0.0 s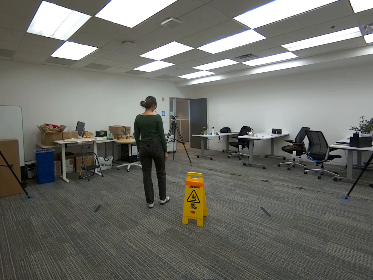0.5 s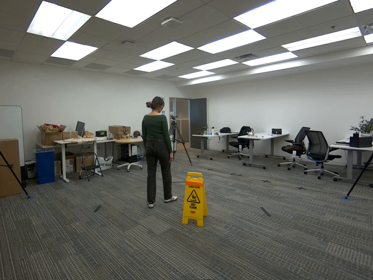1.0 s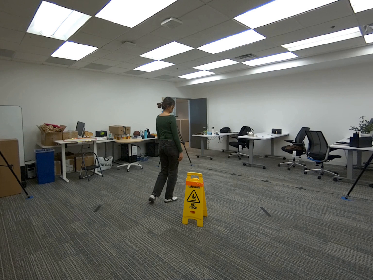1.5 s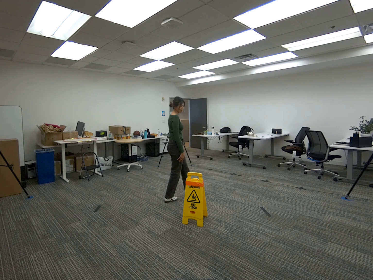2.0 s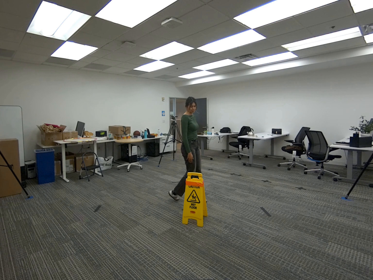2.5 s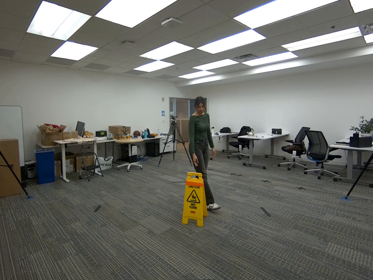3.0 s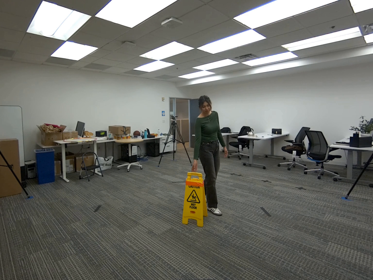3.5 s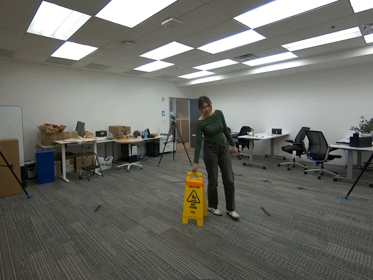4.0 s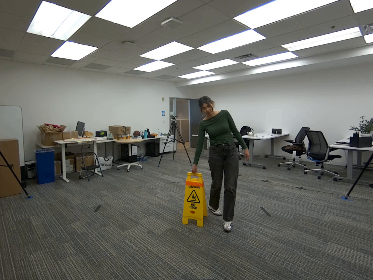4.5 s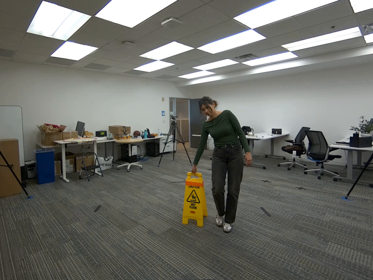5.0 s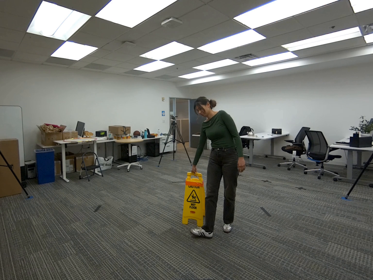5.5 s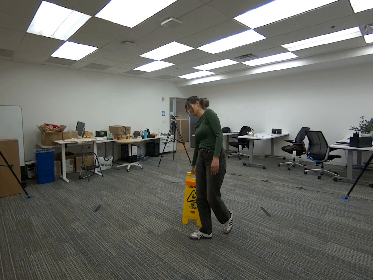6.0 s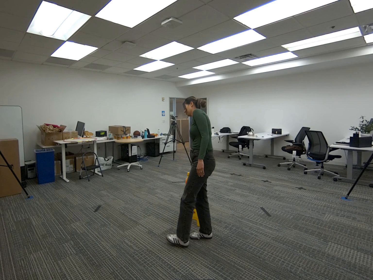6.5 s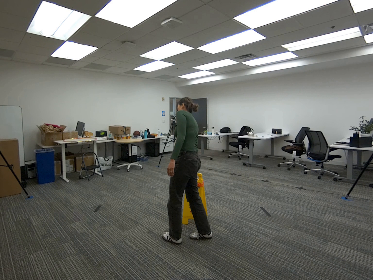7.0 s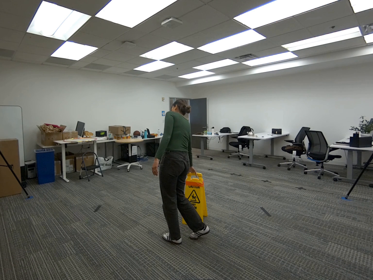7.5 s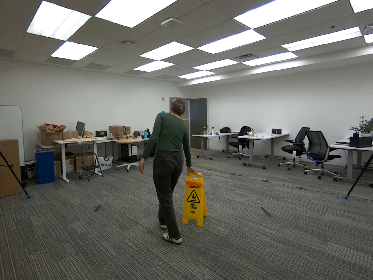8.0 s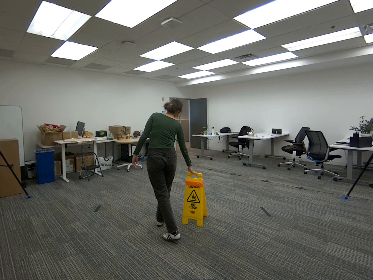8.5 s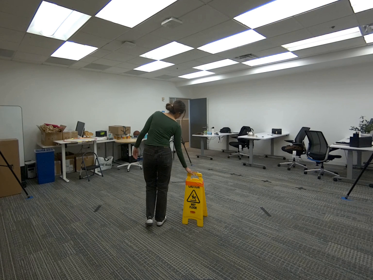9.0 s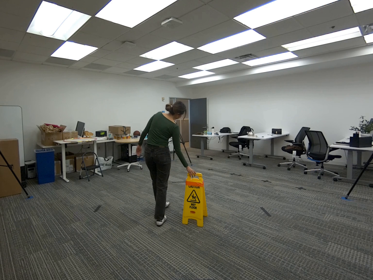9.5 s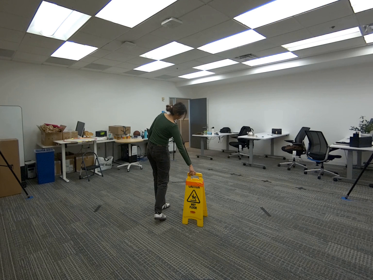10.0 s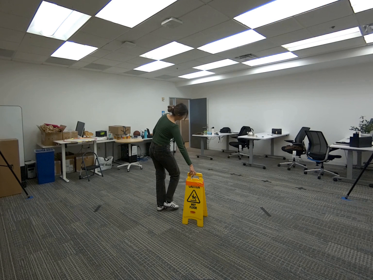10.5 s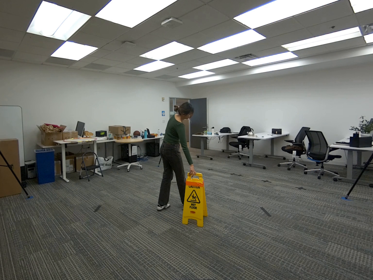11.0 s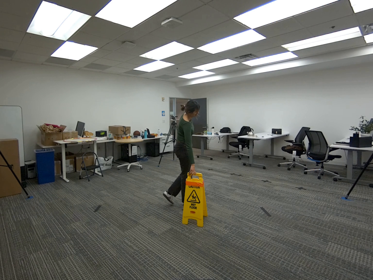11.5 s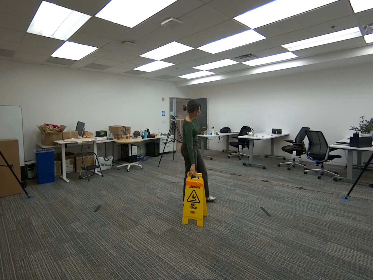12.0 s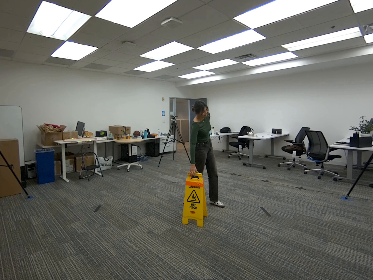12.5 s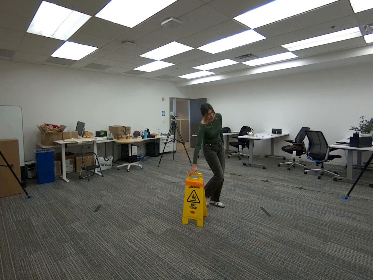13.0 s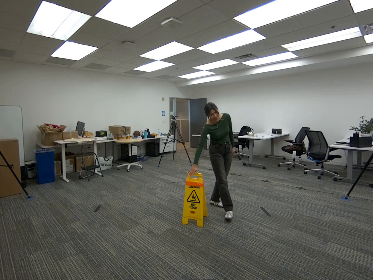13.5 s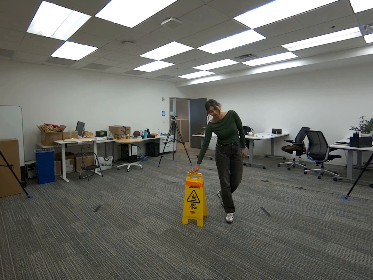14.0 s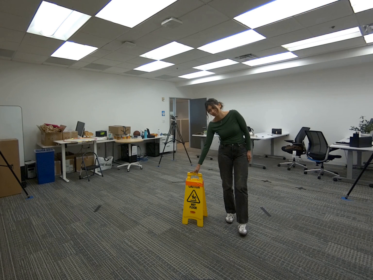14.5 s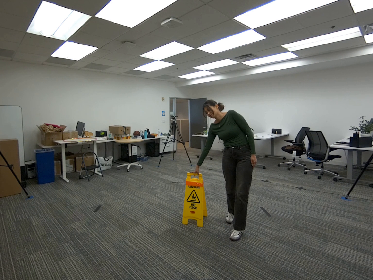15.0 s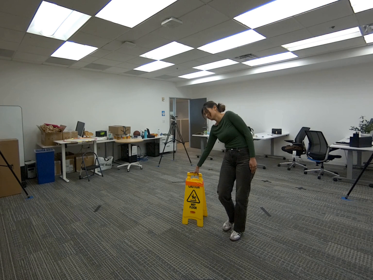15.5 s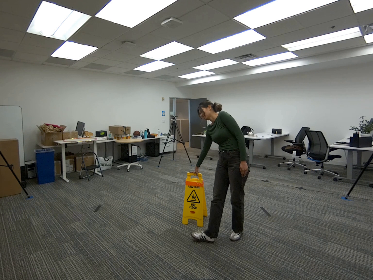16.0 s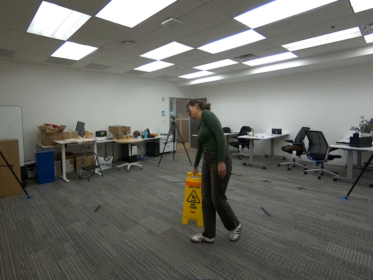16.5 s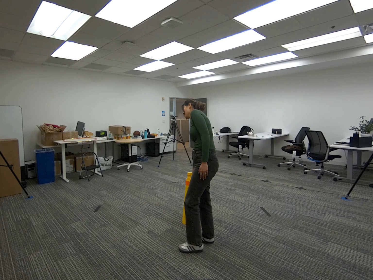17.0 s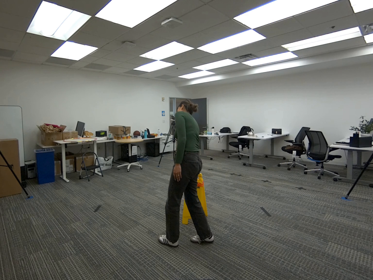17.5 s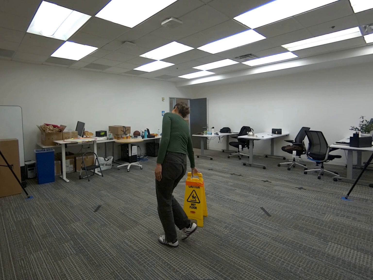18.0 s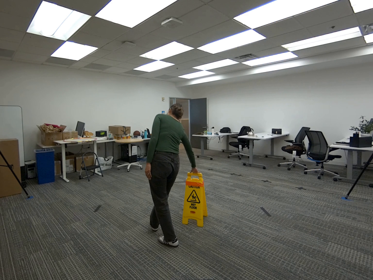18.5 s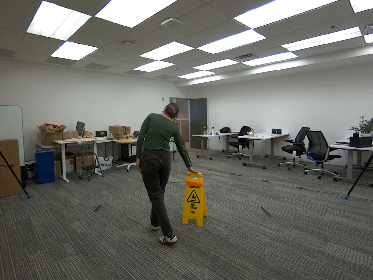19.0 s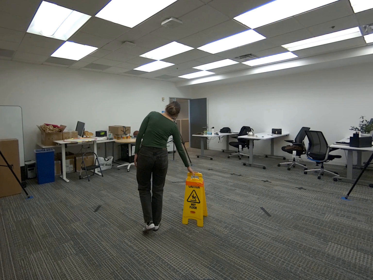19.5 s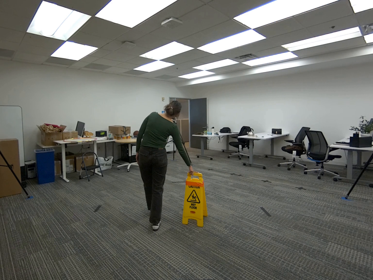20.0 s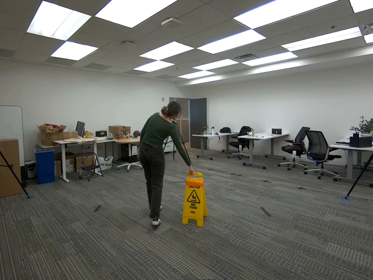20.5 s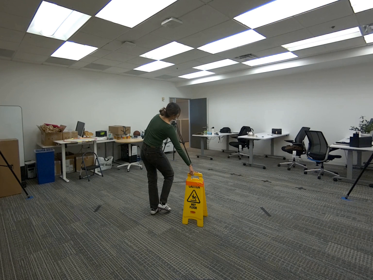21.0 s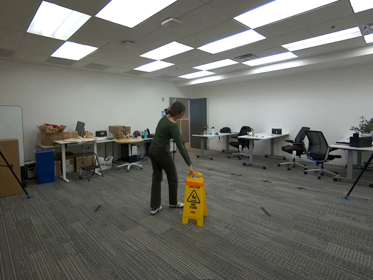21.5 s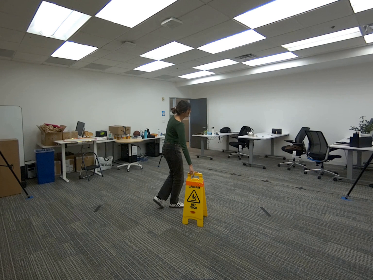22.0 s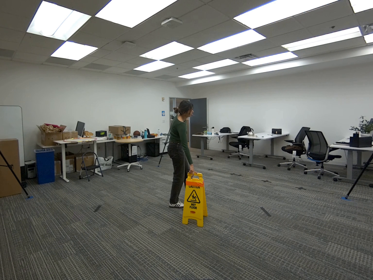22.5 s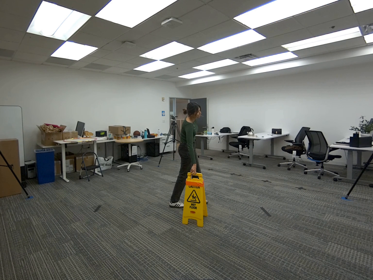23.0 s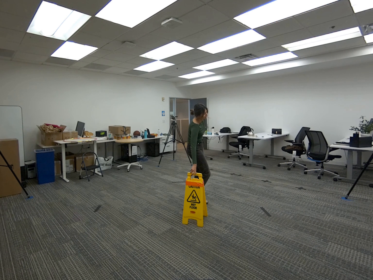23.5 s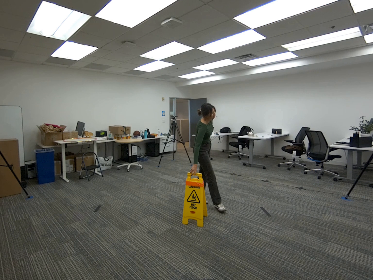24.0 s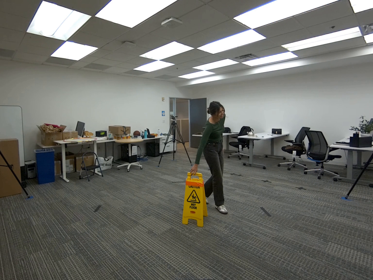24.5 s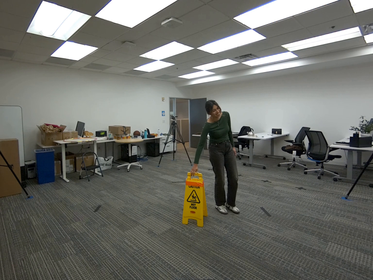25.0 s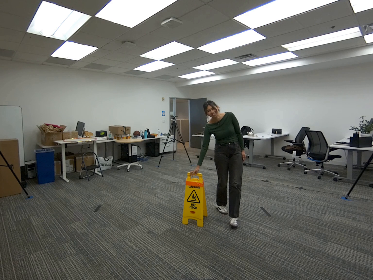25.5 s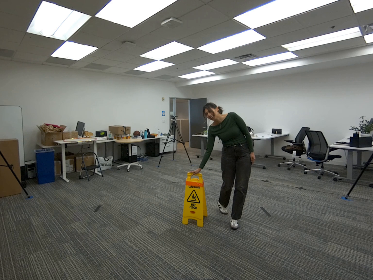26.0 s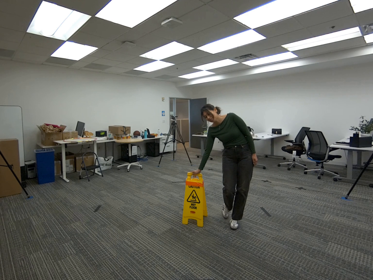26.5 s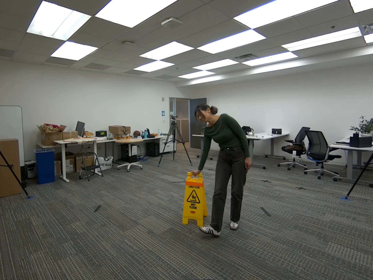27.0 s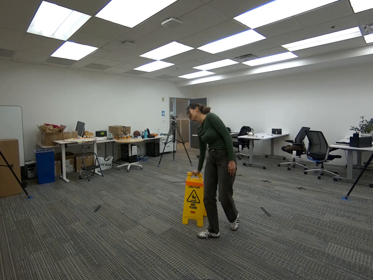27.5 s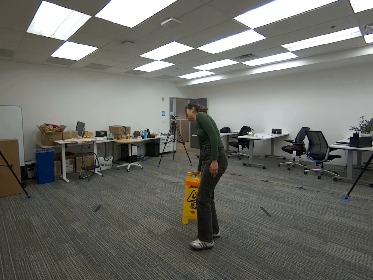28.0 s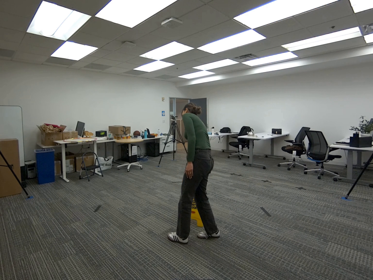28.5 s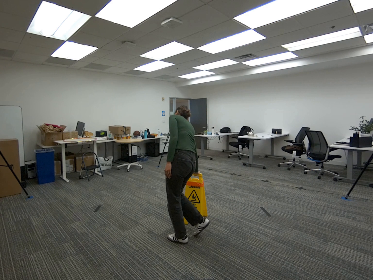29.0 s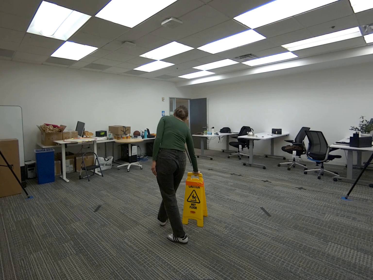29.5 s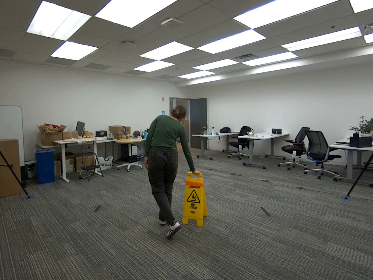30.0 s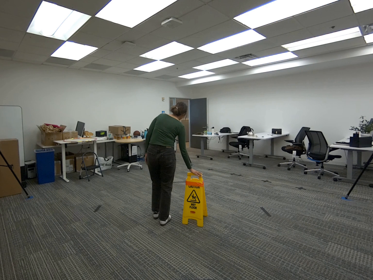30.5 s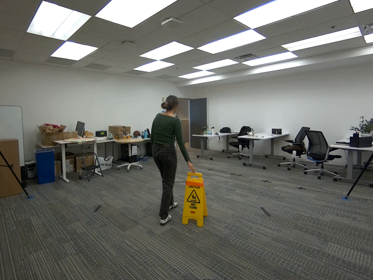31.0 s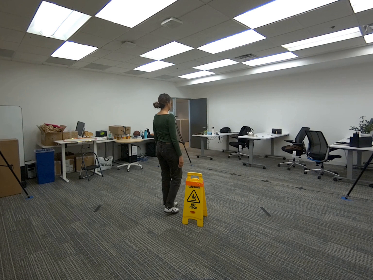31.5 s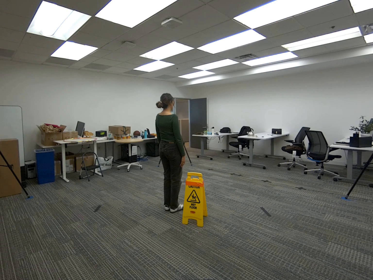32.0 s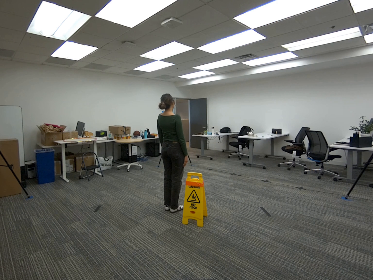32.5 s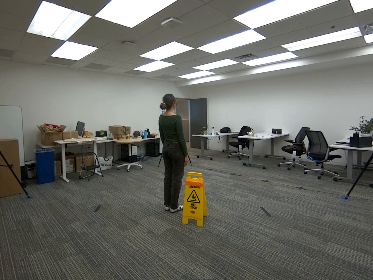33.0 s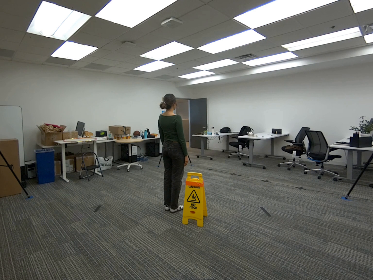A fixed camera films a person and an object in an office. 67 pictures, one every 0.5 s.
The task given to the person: Walk toward the sign and grasp the top with one hand. While keeping your hand on the sign, walk in a circle around it.
